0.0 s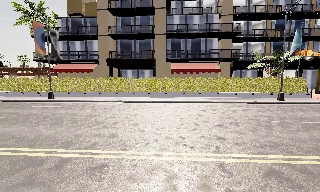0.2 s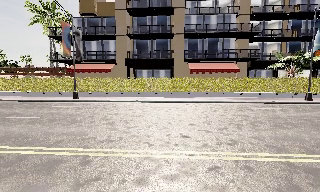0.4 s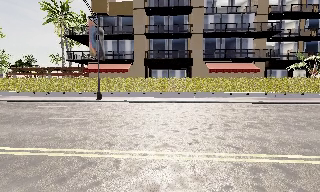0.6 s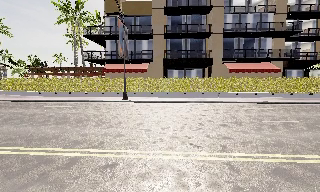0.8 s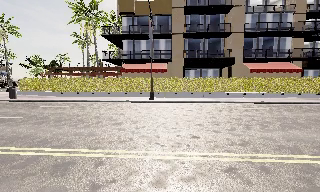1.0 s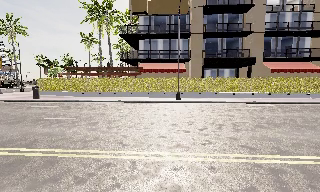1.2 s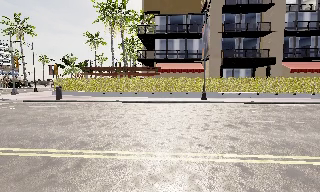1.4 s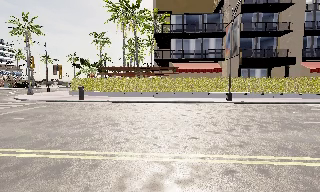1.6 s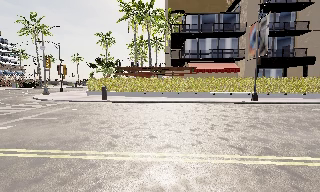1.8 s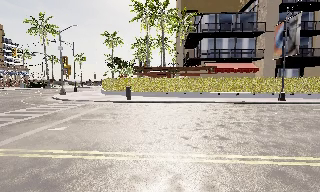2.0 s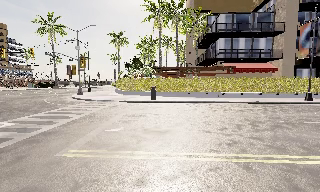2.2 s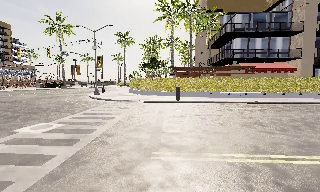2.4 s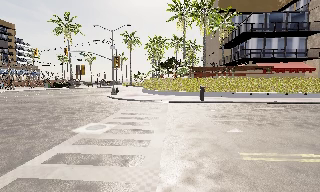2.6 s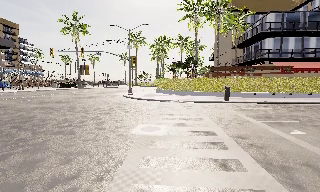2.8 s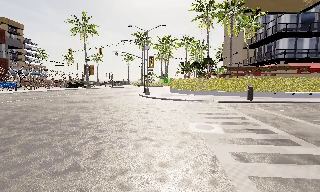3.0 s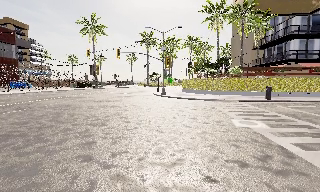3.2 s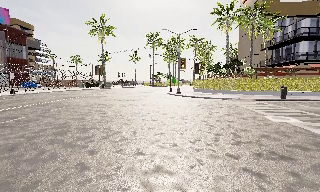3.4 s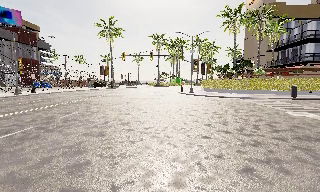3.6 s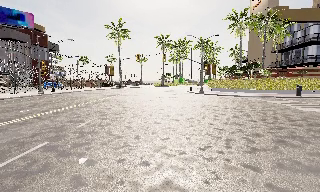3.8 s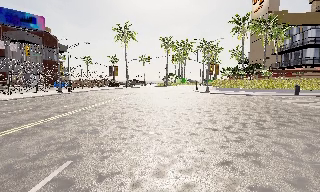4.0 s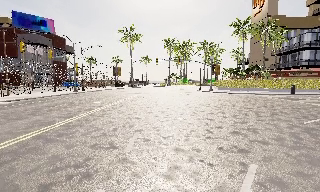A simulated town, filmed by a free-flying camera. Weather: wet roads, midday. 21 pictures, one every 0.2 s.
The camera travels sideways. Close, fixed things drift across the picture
to the right.
0.0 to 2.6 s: The camera travels to its left, about 30 m, so close, fixed things drift to the right.
2.6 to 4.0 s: The camera travels to its left and backward, about 15 m, so close, fixed things drift to the right.
The film runs backward here.
